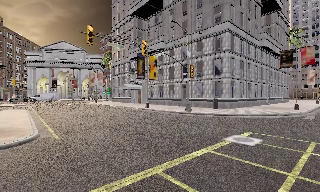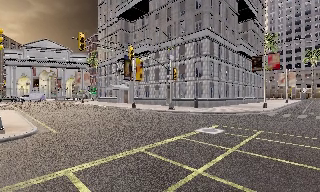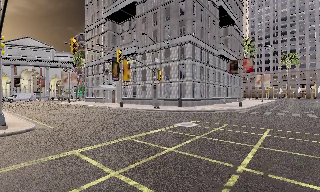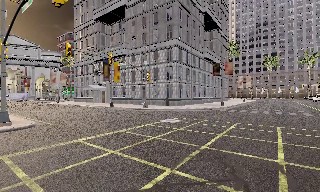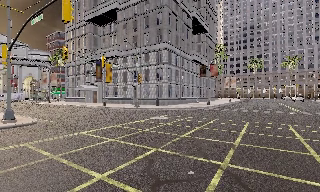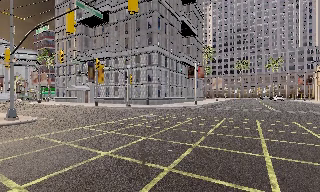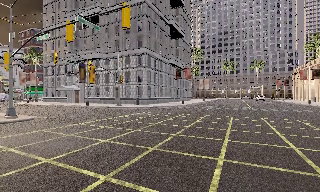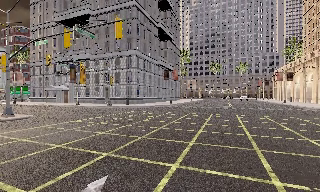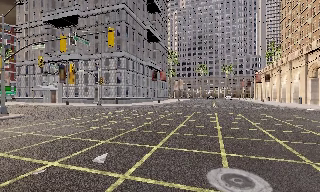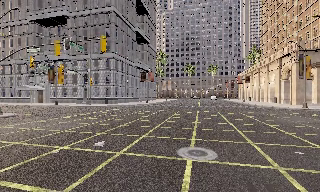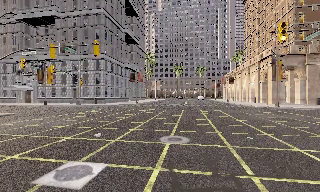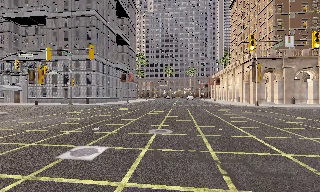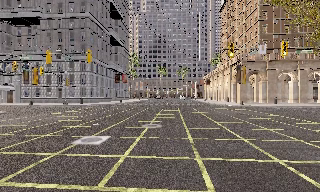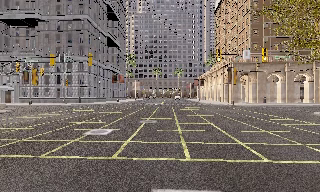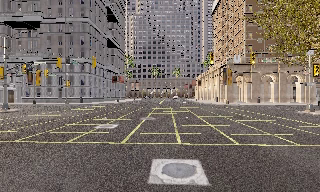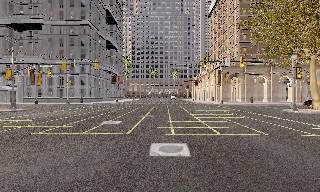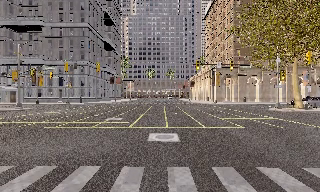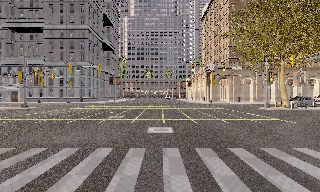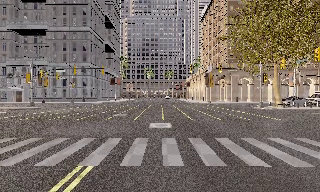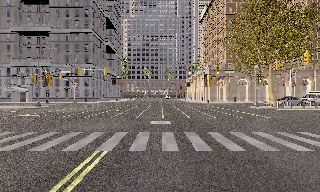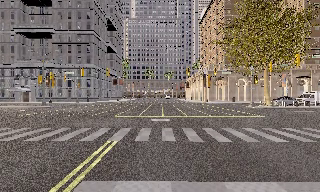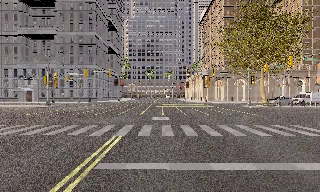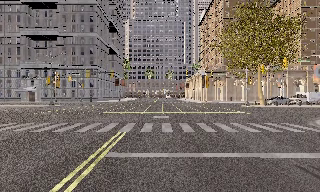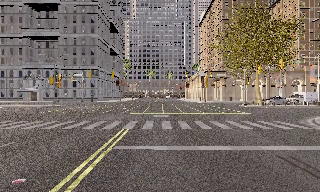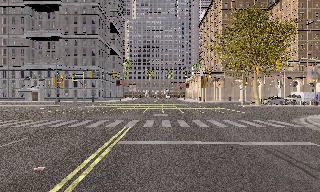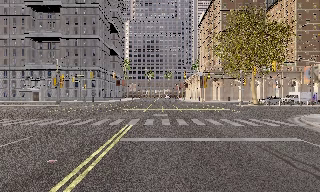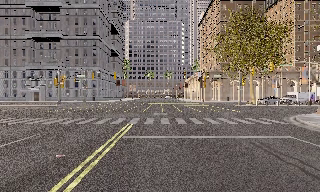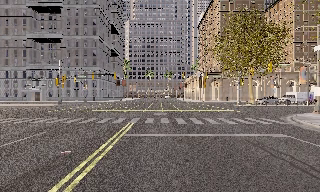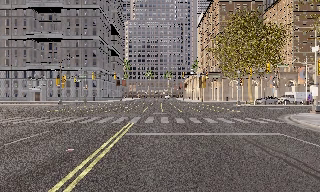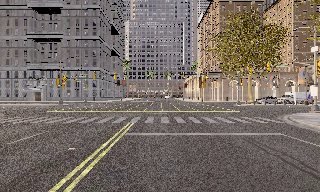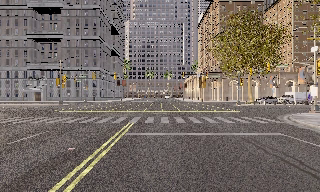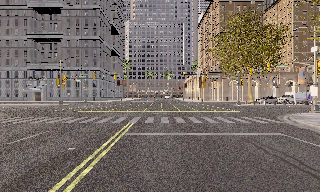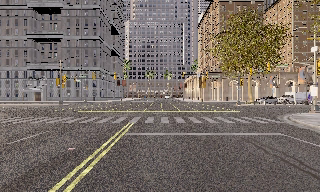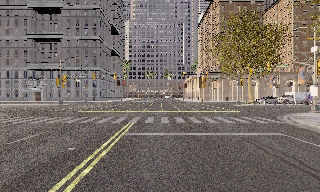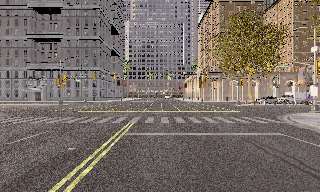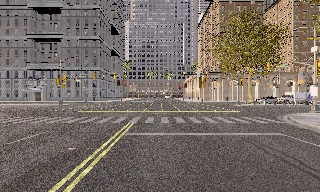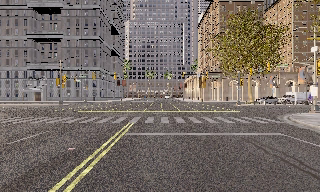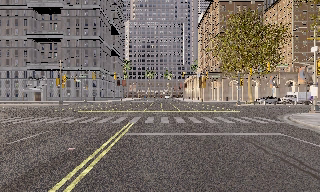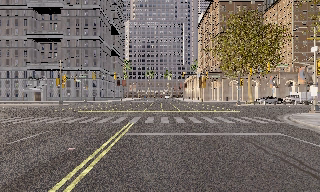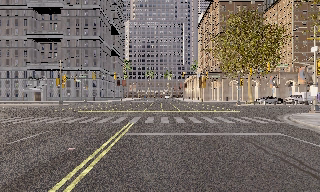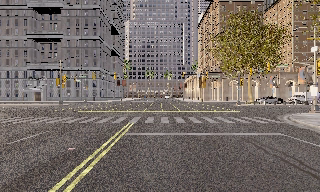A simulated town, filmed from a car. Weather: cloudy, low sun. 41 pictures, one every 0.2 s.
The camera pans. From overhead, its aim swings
clockwise.
The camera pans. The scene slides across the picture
to the left.
0.0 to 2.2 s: The camera pans to its right, which is clockwise from overhead, by about 40 degrees. It travels backward, about 15 m.
2.2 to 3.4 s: The camera travels backward, about 8 m, so what stands in front gets smaller.
3.4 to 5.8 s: The camera travels backward, about 7 m, so what stands in front gets smaller. It loses speed.
5.8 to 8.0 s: The camera keeps its place and its aim.
The film runs backward here.
